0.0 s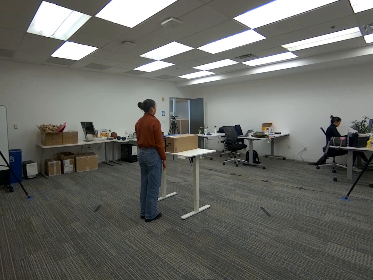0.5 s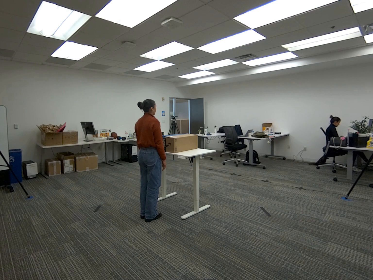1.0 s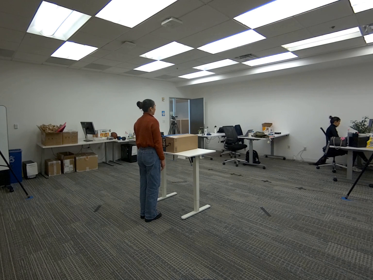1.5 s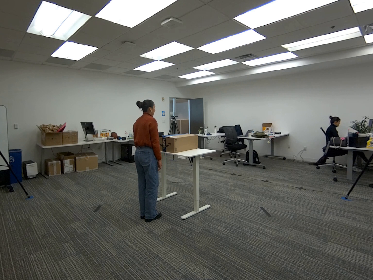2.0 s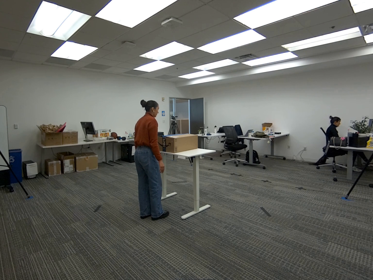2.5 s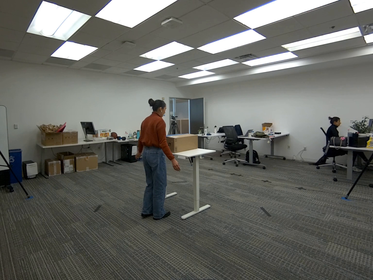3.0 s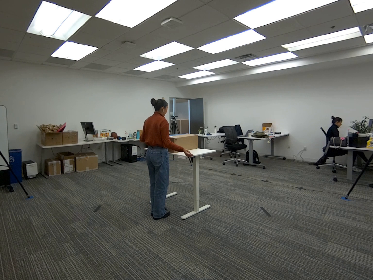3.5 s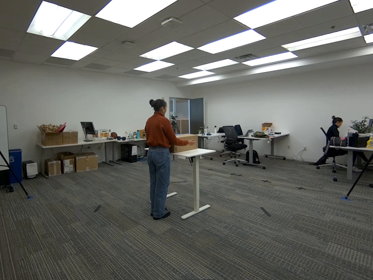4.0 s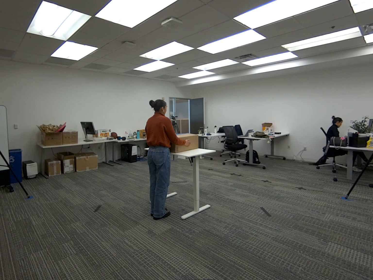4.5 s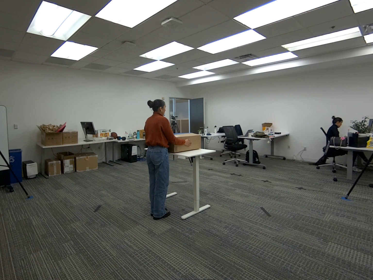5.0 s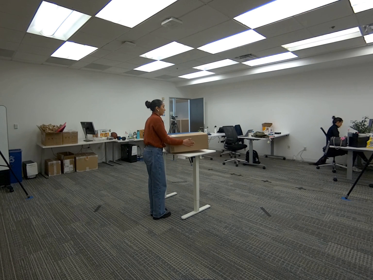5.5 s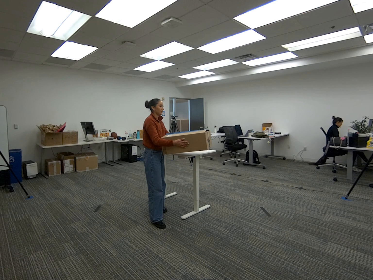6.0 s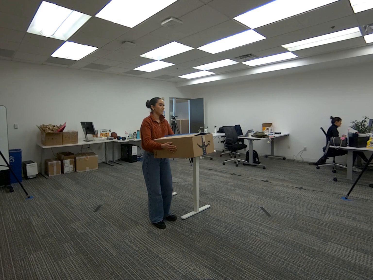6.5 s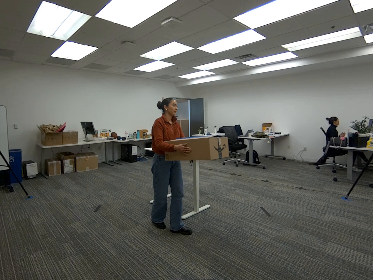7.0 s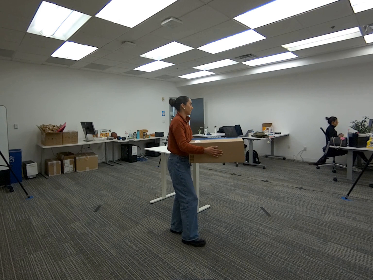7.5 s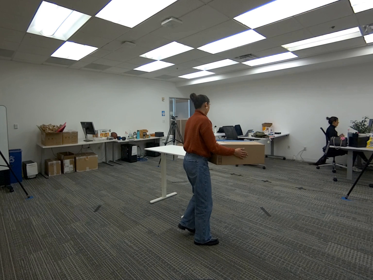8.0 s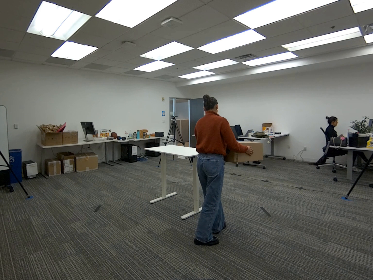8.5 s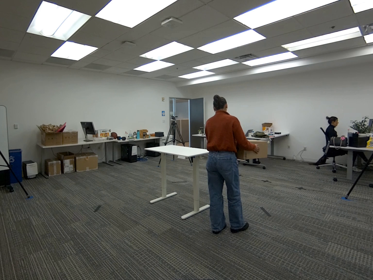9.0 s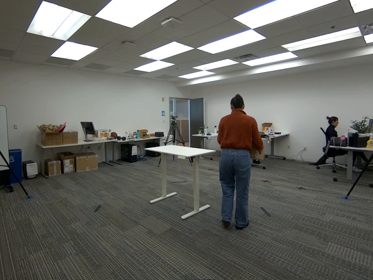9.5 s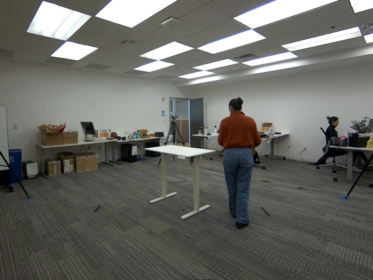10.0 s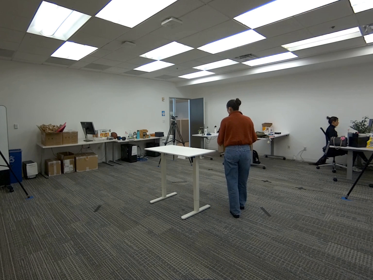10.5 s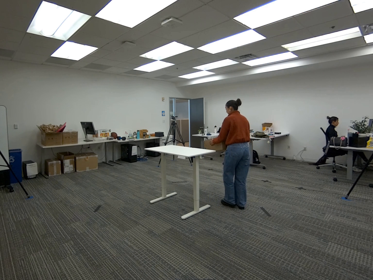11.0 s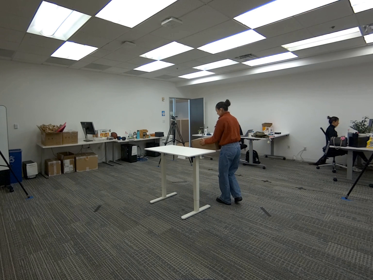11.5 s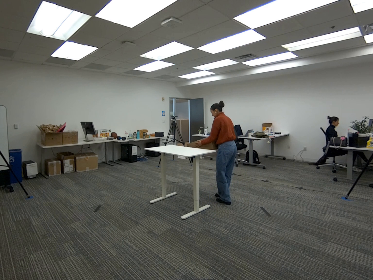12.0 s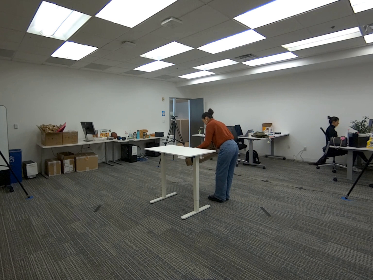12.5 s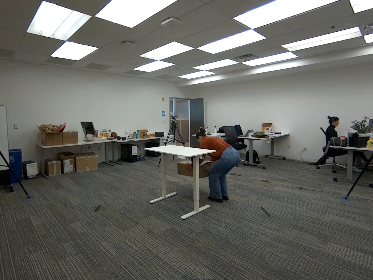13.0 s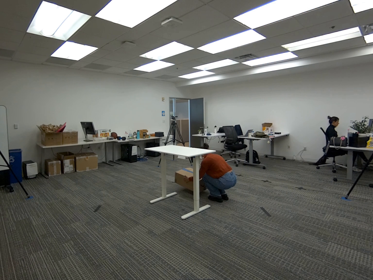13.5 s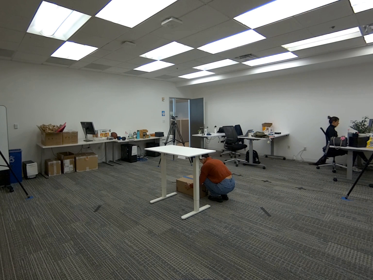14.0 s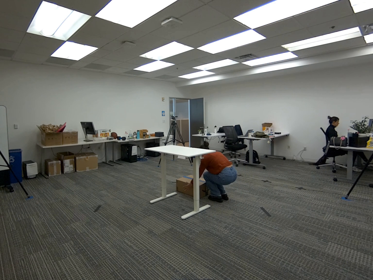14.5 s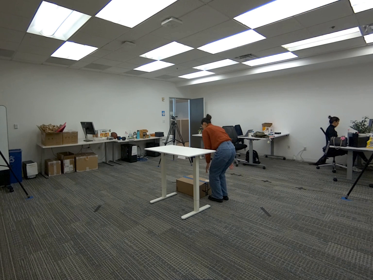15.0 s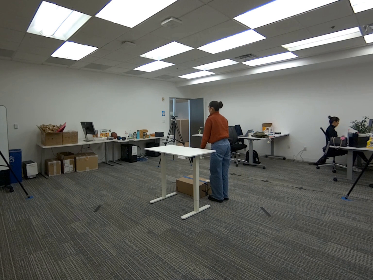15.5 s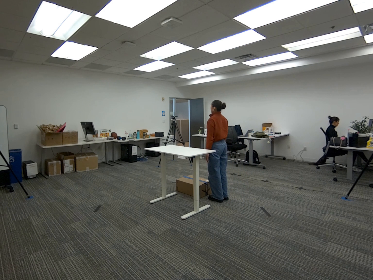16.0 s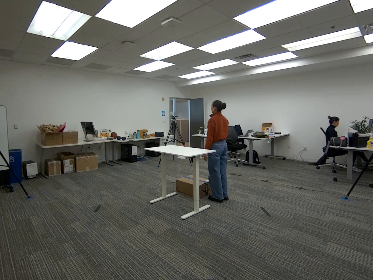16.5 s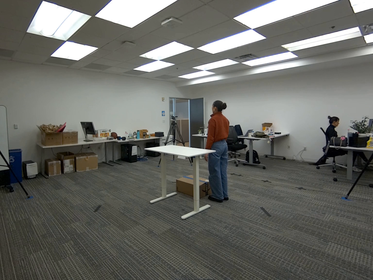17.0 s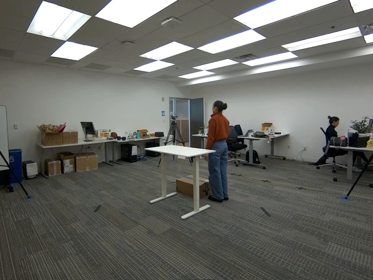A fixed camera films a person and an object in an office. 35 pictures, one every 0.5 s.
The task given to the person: Pick up the big brown cardboard box from the white desk and place it to the ground.
